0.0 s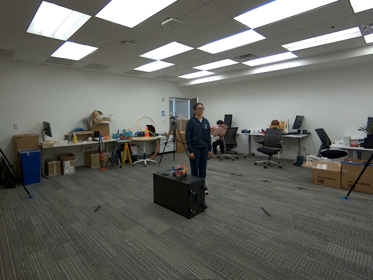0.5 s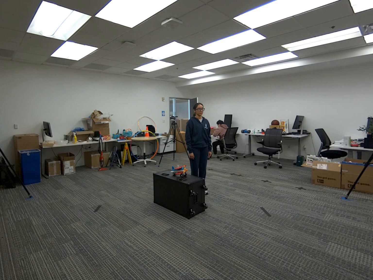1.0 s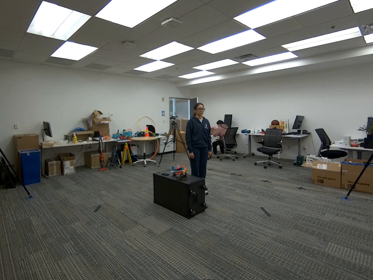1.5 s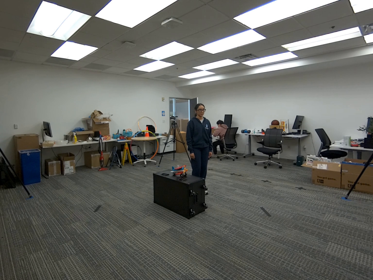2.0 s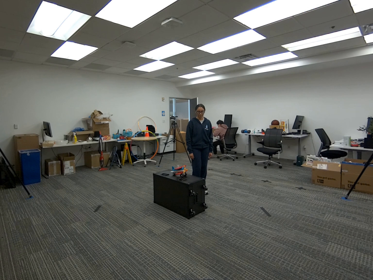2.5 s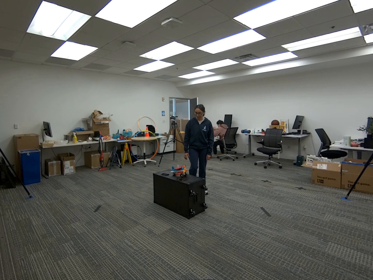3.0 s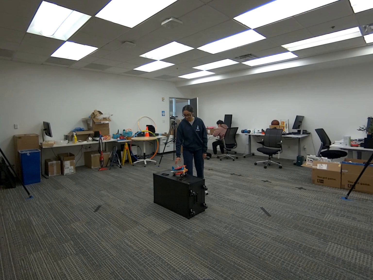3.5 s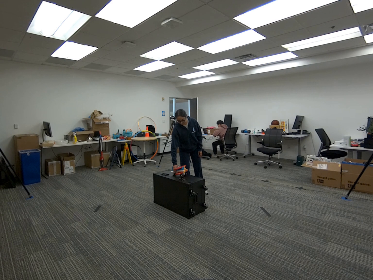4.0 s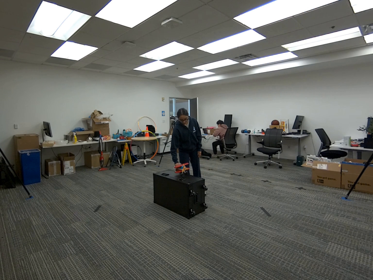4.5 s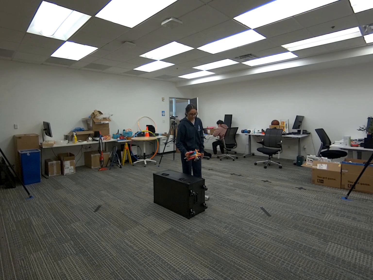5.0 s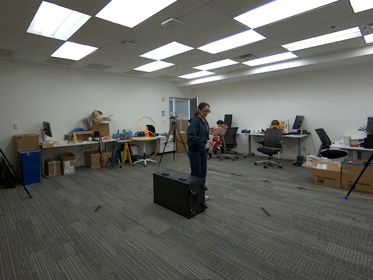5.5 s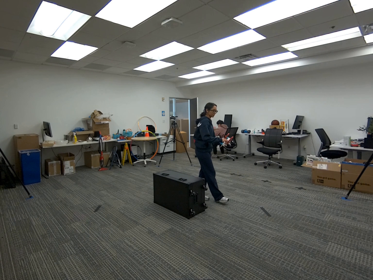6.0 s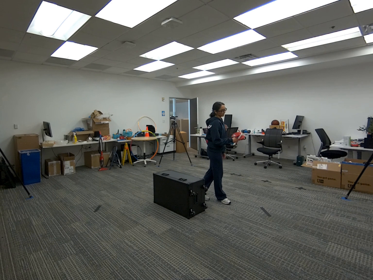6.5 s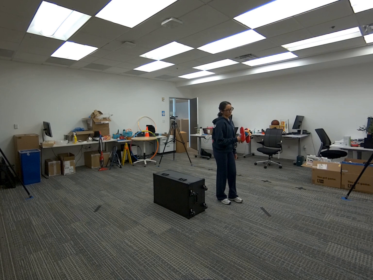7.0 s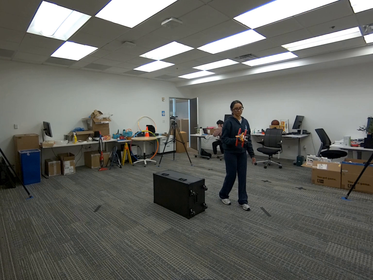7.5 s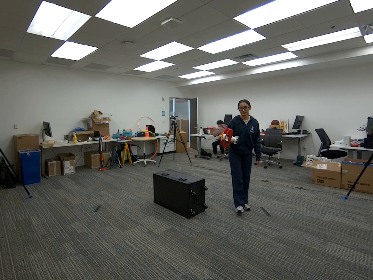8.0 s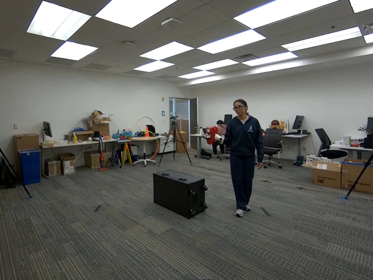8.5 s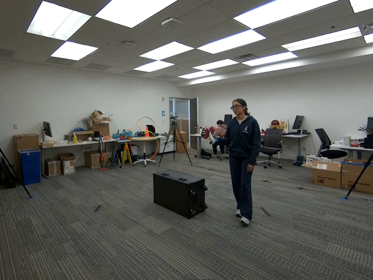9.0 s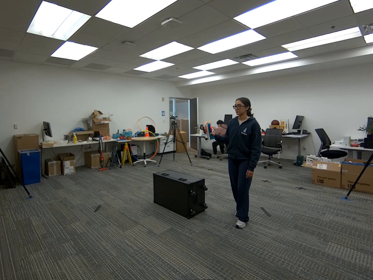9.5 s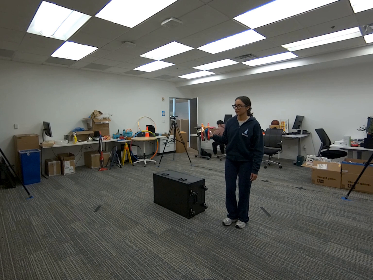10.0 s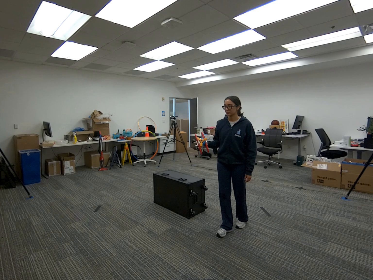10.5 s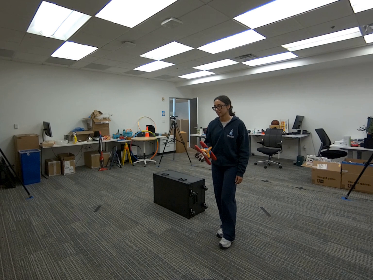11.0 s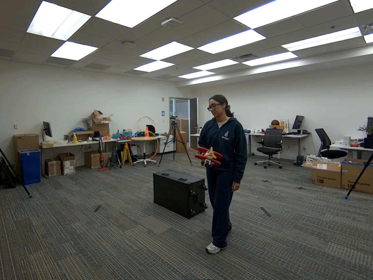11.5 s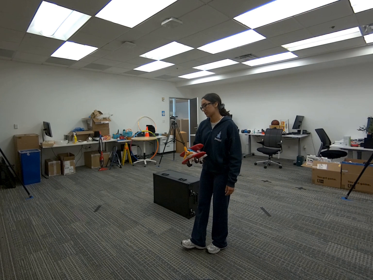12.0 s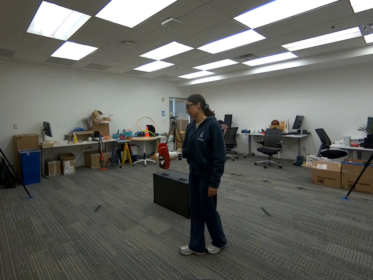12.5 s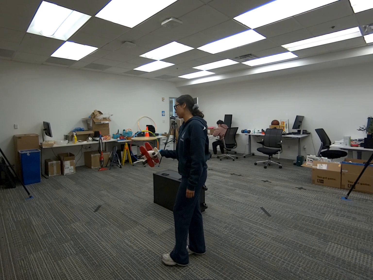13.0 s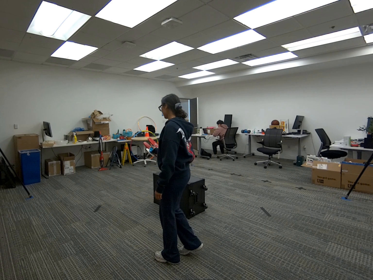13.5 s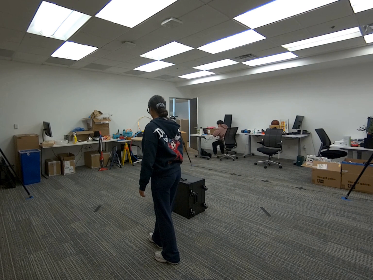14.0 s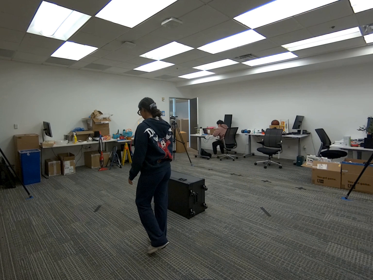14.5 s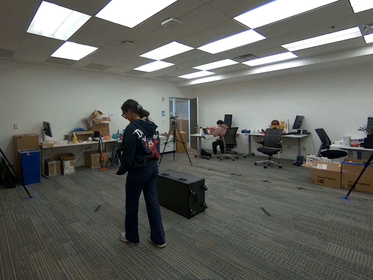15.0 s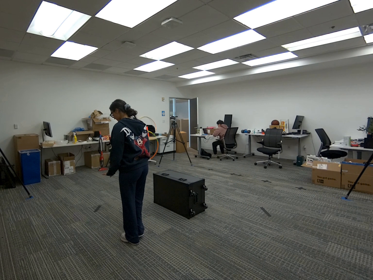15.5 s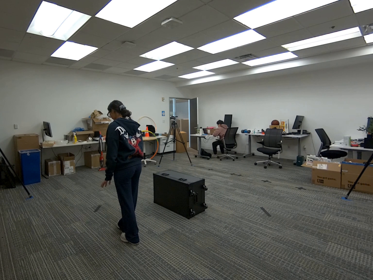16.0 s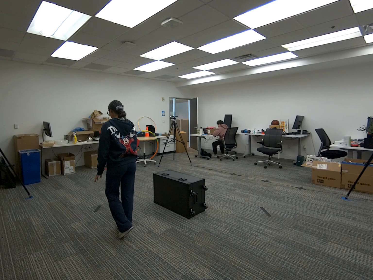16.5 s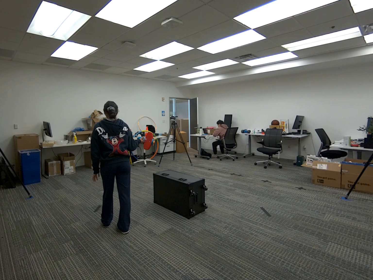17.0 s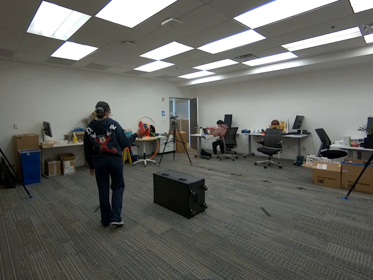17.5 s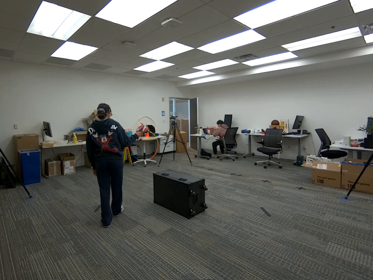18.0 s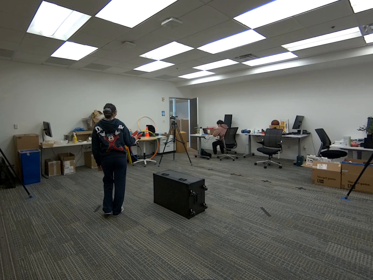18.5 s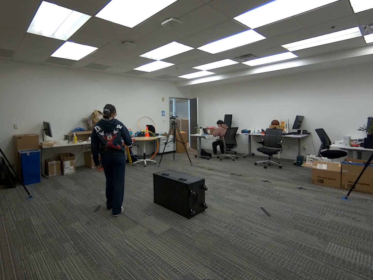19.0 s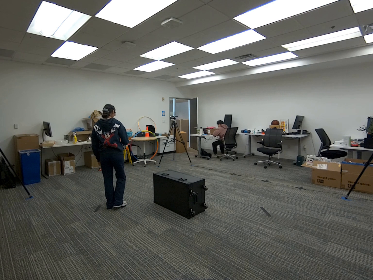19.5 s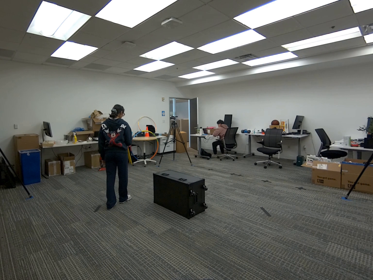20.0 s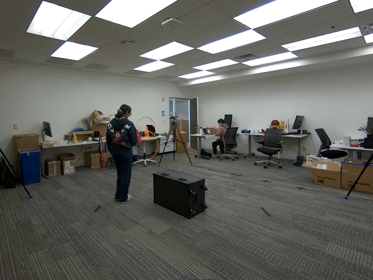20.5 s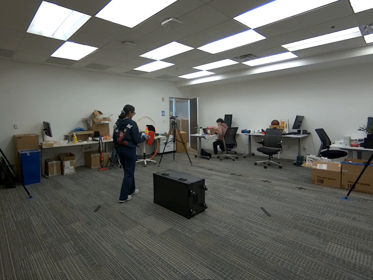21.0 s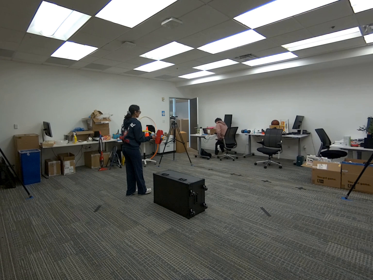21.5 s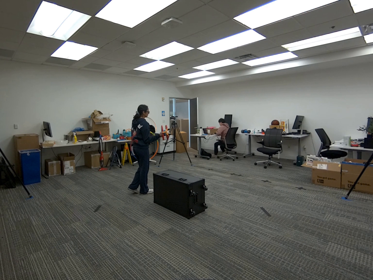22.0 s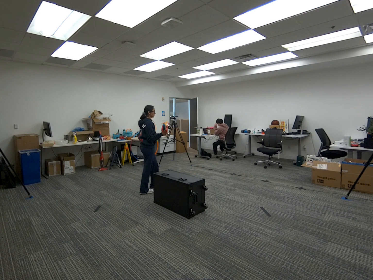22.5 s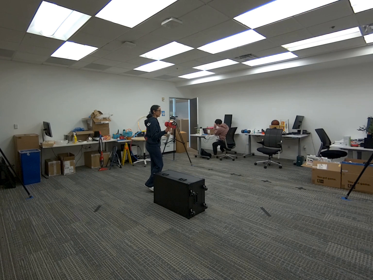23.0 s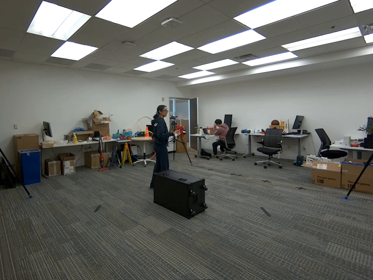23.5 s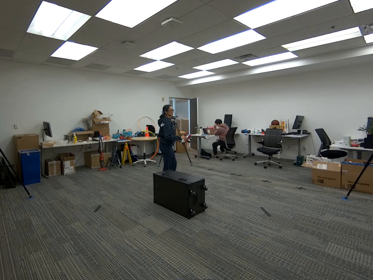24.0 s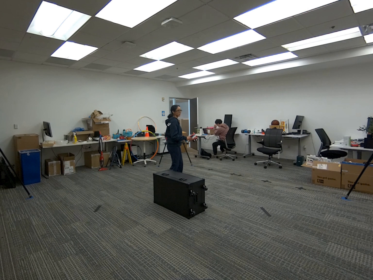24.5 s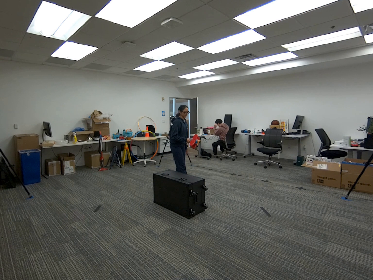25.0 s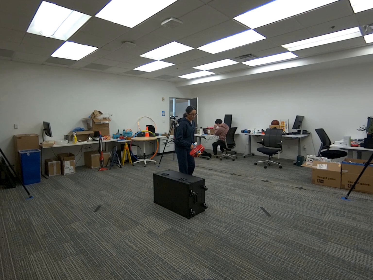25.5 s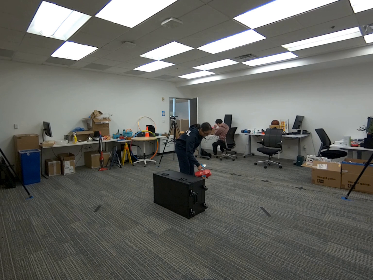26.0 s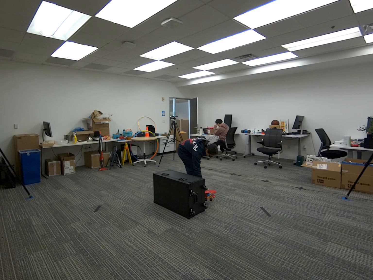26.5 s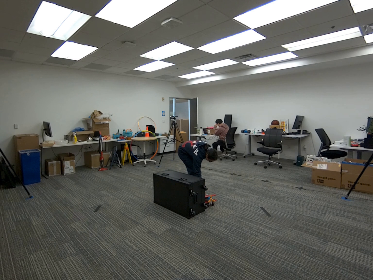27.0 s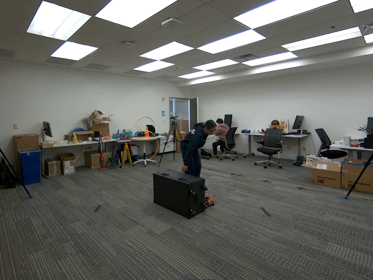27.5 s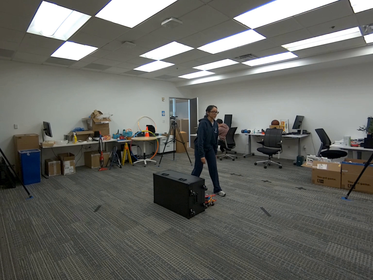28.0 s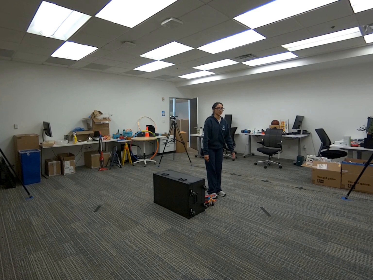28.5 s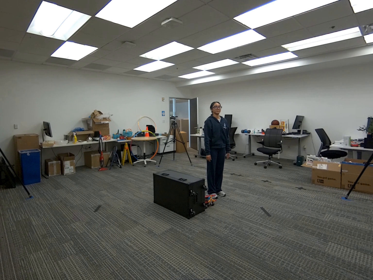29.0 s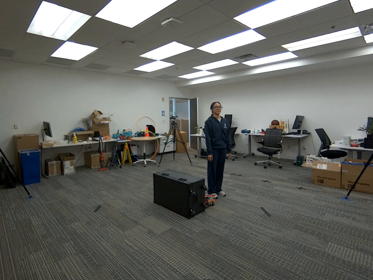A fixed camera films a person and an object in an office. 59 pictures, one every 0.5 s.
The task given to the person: "Walk to the toy airplane on the g1 box, pick it up with your right hand, hold it in the air, walk around and place the airplane on the ground.
